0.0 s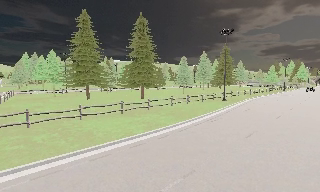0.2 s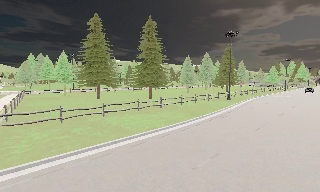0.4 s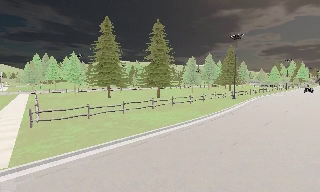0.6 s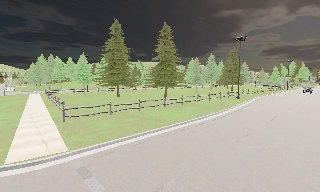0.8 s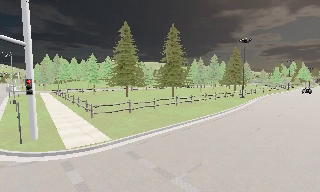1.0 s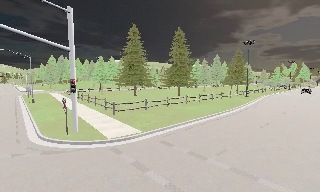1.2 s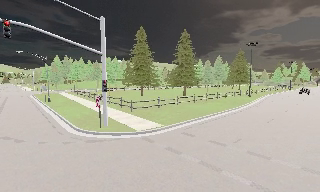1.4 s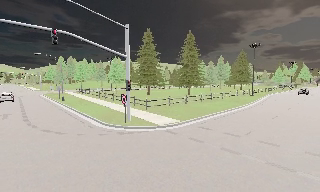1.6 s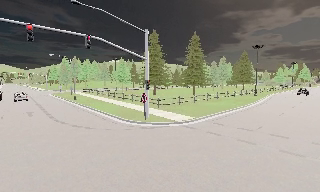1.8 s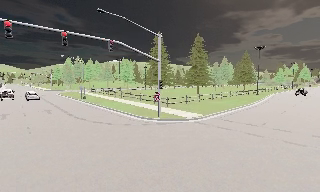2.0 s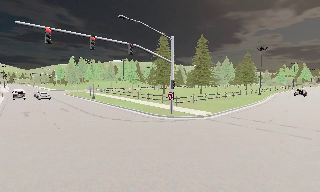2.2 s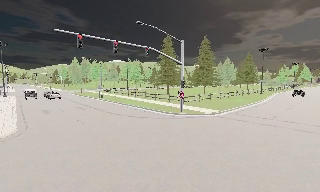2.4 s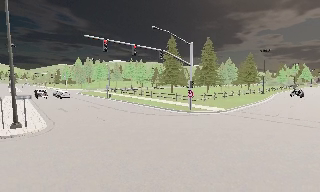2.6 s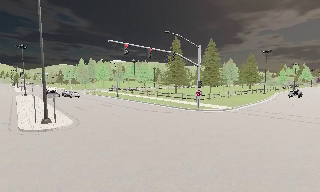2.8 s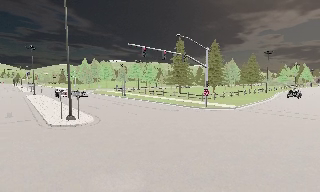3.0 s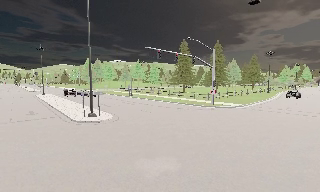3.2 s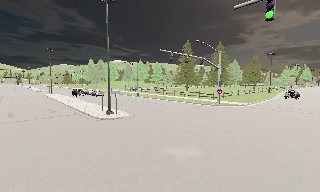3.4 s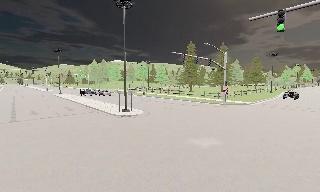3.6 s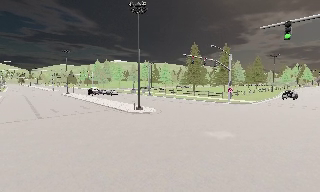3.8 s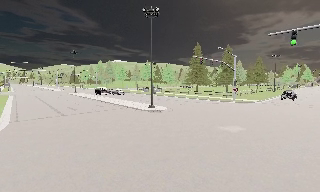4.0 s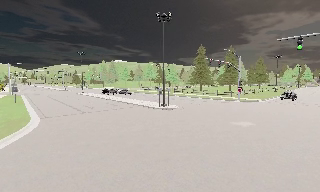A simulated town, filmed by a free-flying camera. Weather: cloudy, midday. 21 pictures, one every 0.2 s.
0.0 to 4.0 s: The camera travels to its left and backward, about 40 m, so close, fixed things drift to the right.
The film runs backward here.
